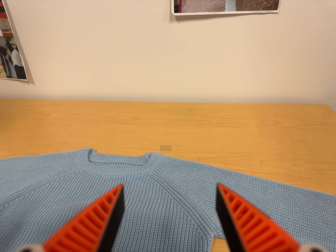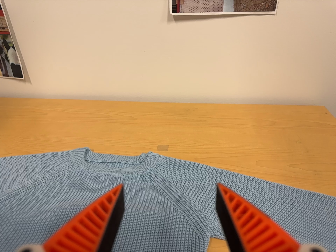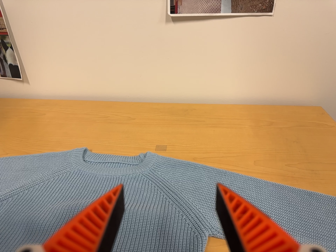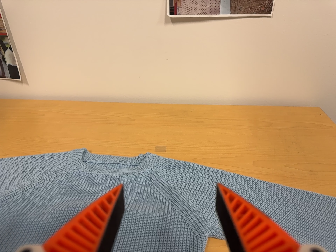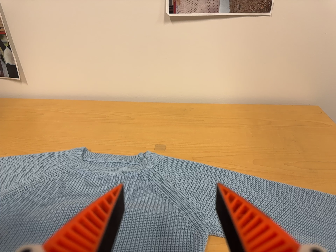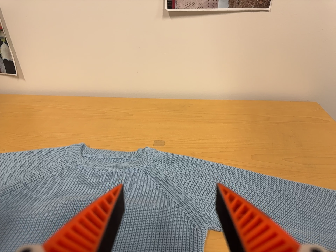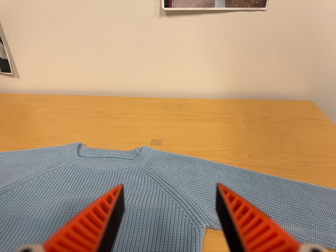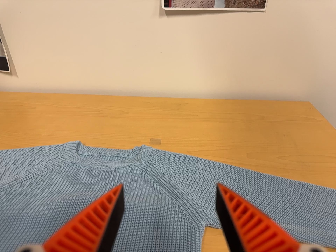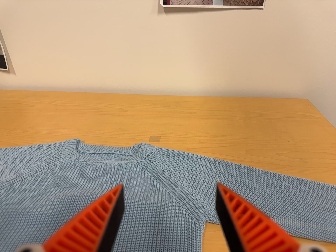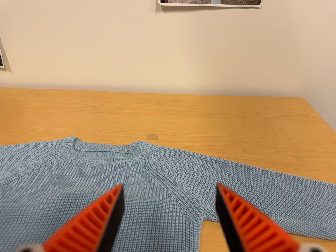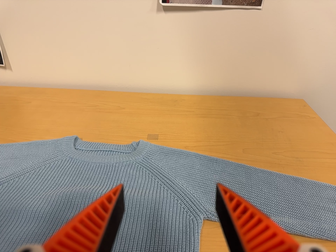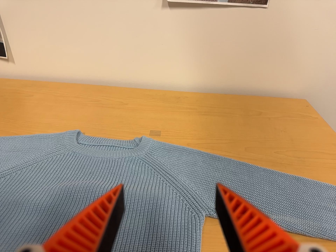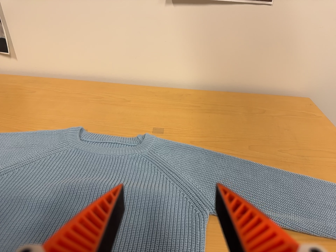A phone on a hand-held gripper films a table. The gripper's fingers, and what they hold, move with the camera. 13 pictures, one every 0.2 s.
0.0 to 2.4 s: The camera travels to its left, about 4 cm.
The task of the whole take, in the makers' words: left arm across.
The film runs forward here.
